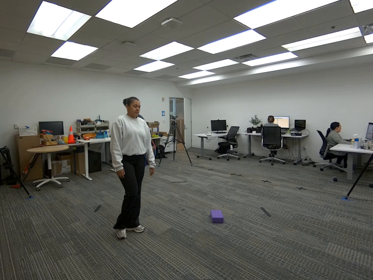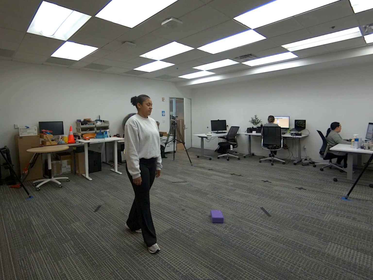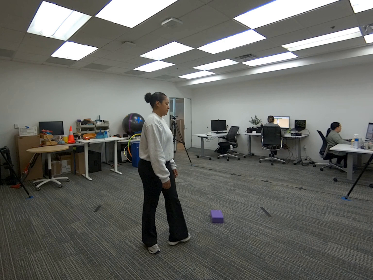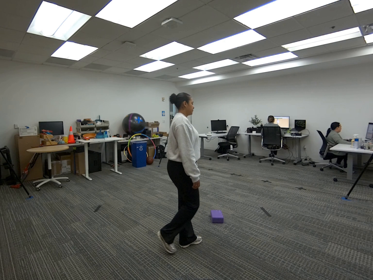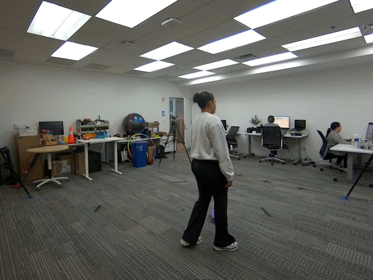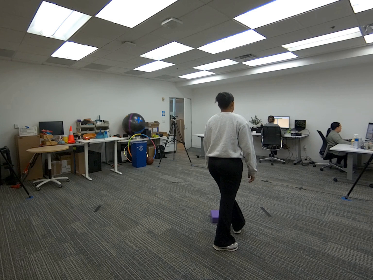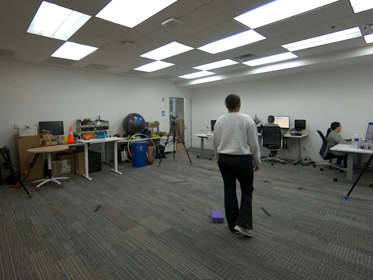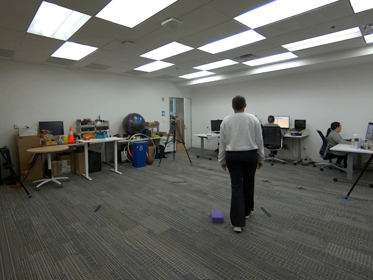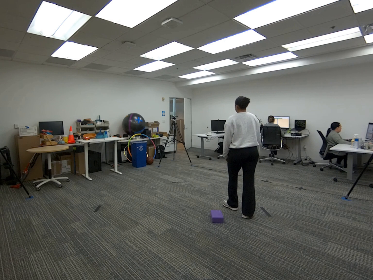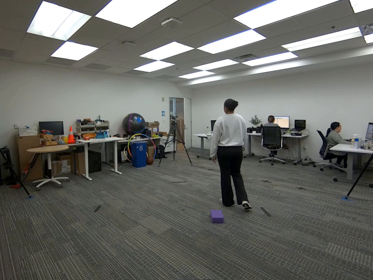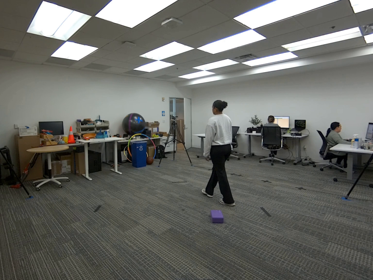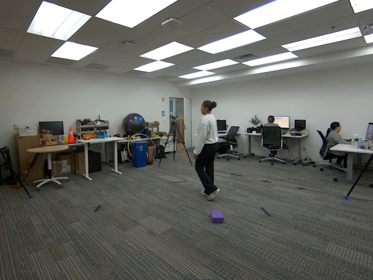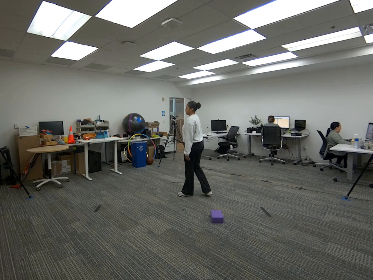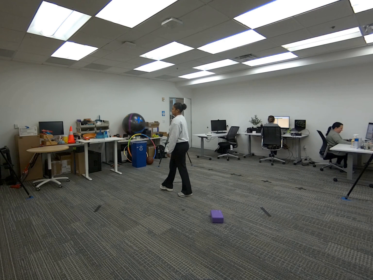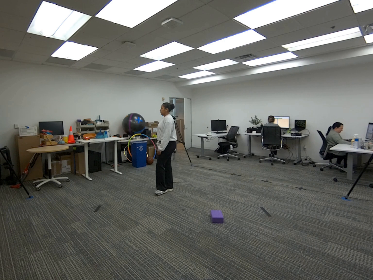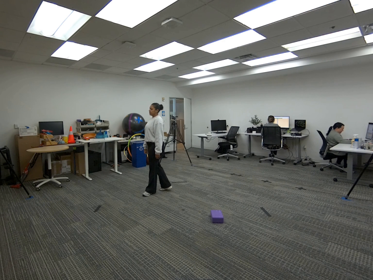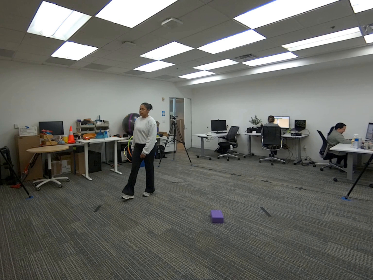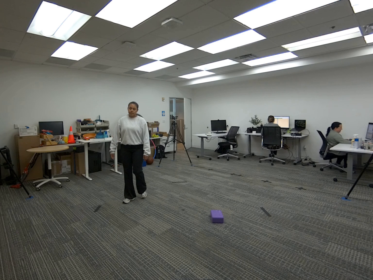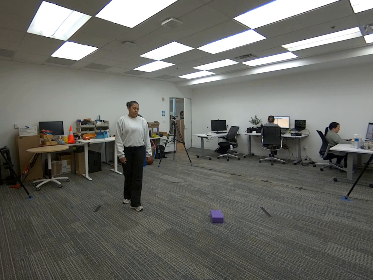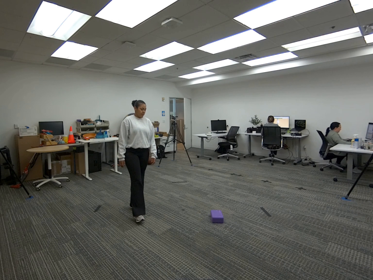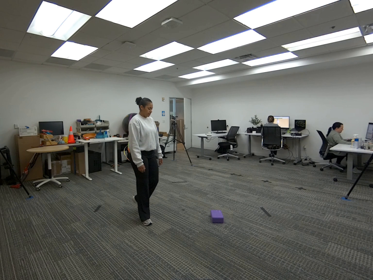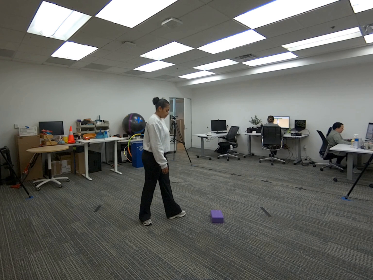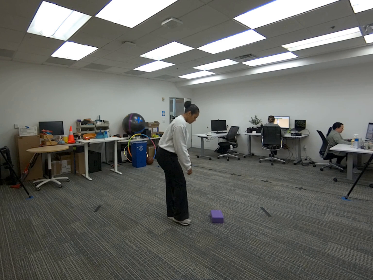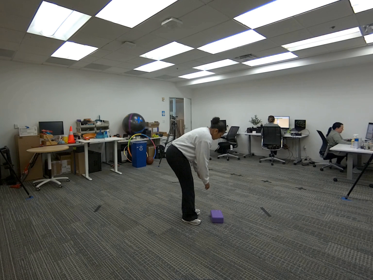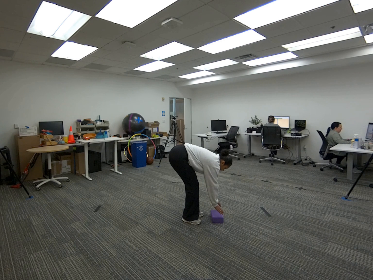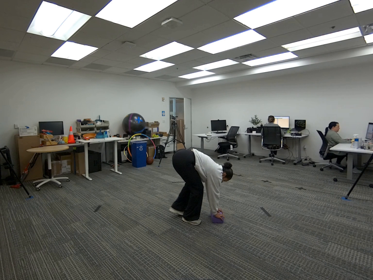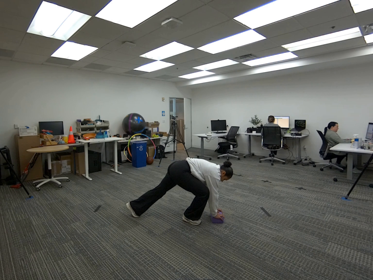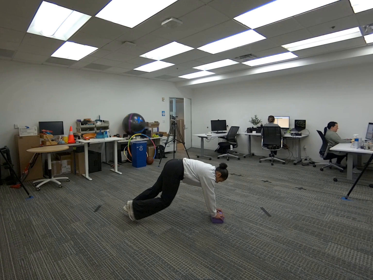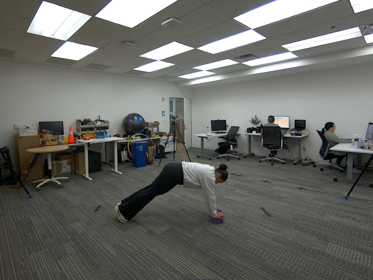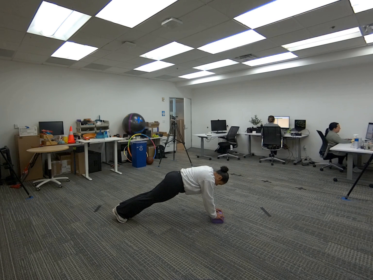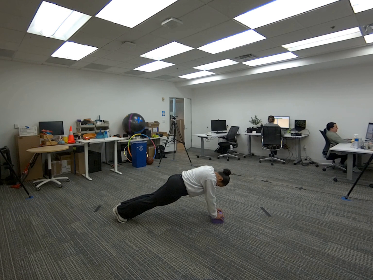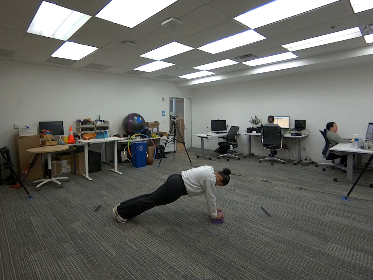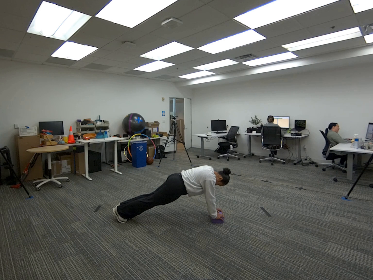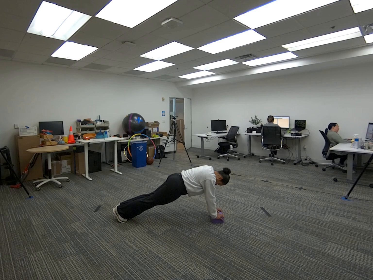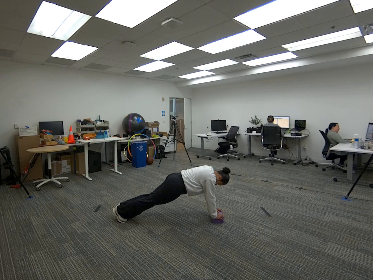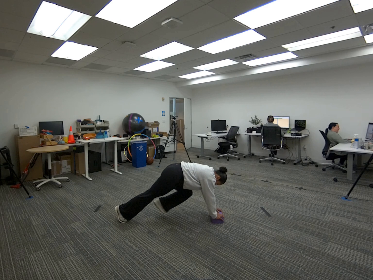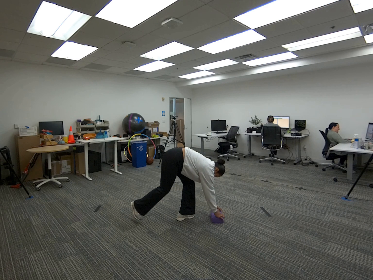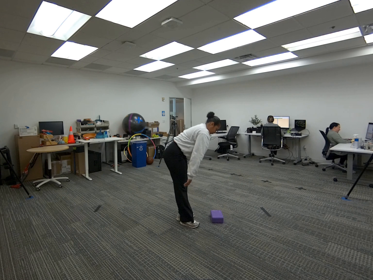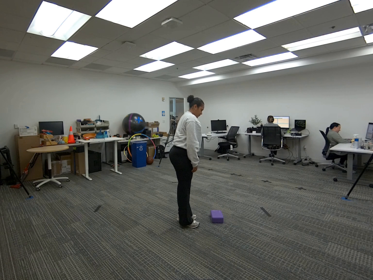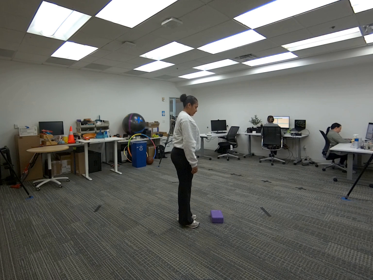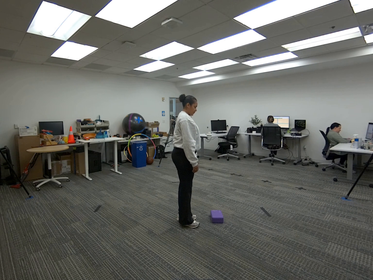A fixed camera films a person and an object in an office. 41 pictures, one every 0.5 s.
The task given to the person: Walk over to the yoga block on the ground and proceed to get into a plank position as you hold onto the yoga block. Hold the plank until the end of the session and then stand up.
